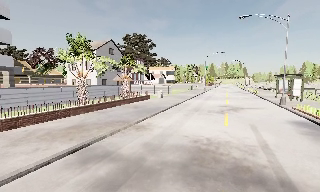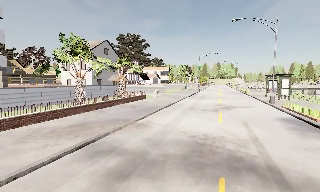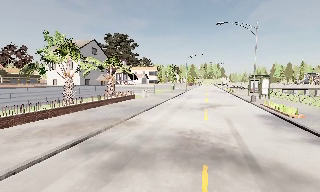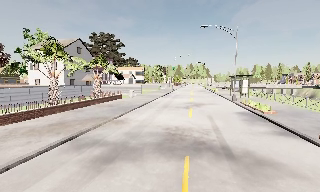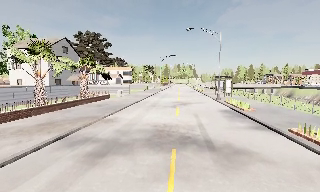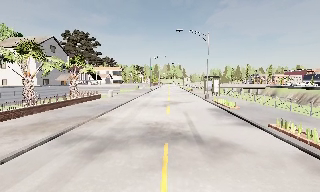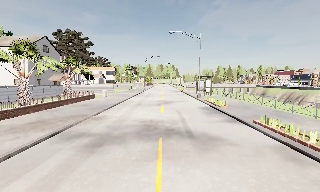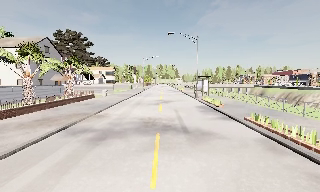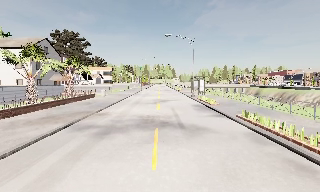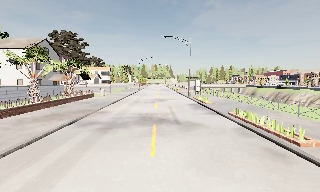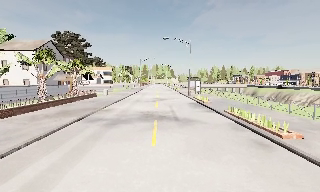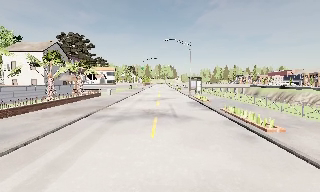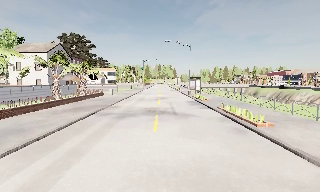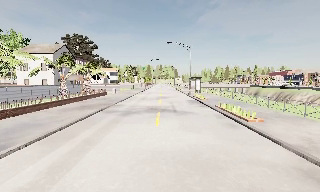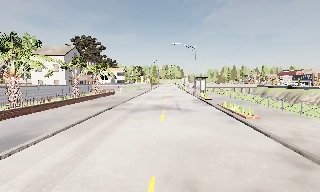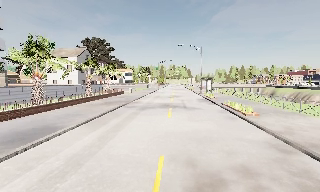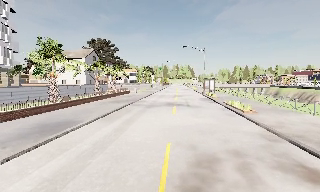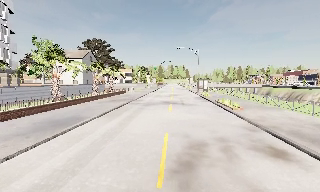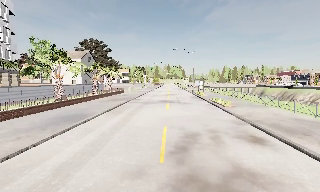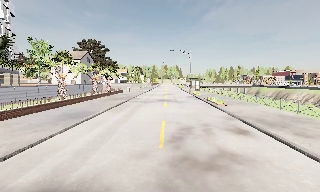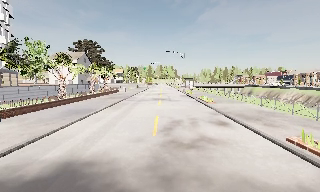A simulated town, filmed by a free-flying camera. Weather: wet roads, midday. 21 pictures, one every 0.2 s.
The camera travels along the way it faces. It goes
backward.
0.0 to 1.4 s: The scene slides to the left, as the camera pans about 20 degrees to its right. It travels backward, about 3 m, so what stands in front gets smaller.
1.4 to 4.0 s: The camera travels backward, about 11 m, so what stands in front gets smaller.
The film runs backward here.
